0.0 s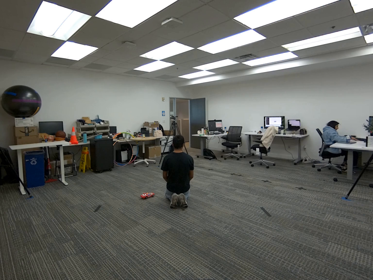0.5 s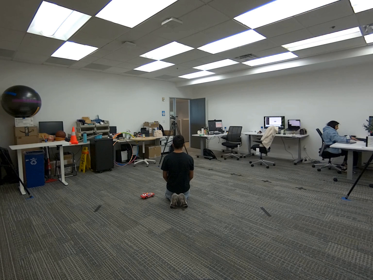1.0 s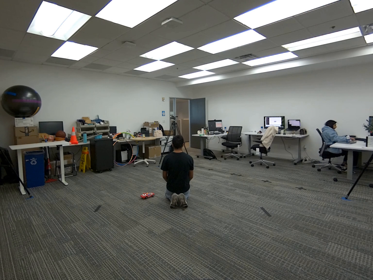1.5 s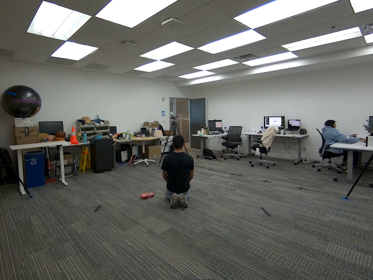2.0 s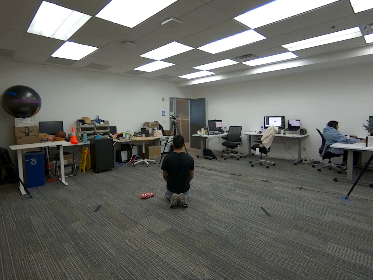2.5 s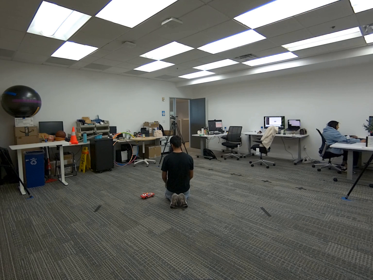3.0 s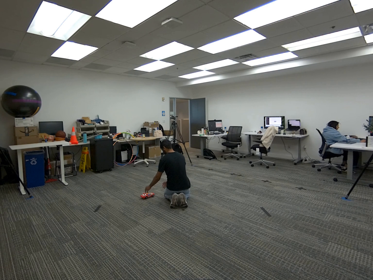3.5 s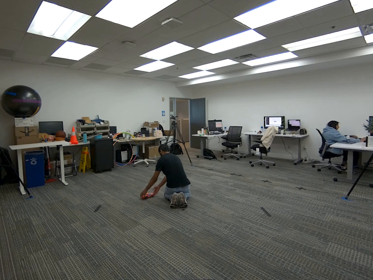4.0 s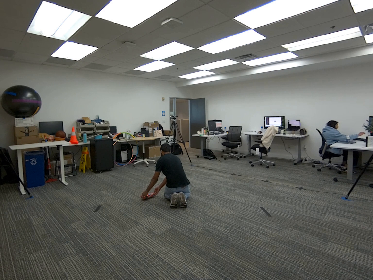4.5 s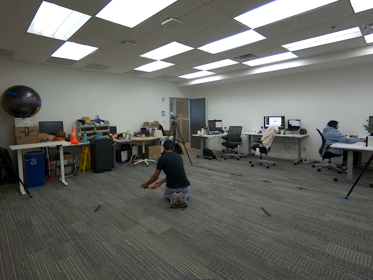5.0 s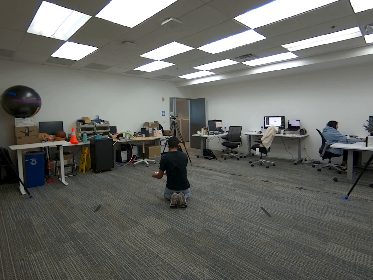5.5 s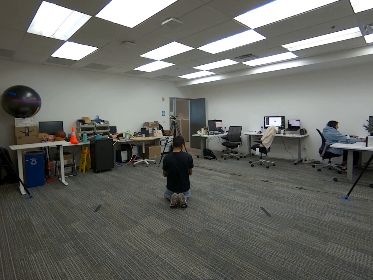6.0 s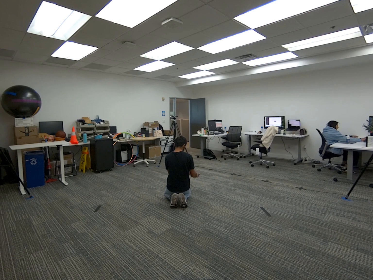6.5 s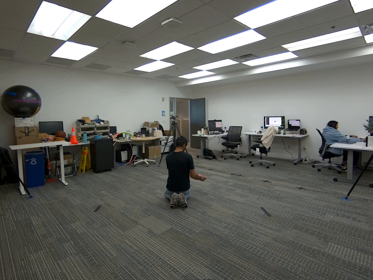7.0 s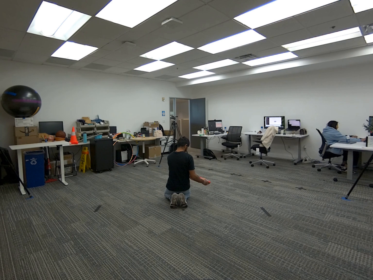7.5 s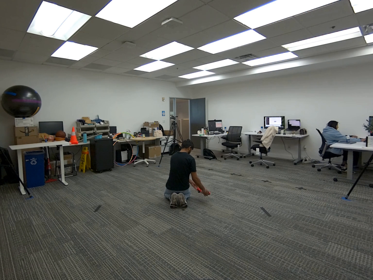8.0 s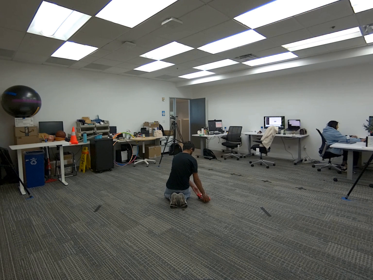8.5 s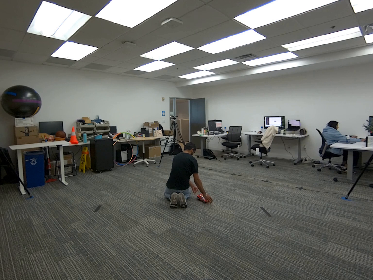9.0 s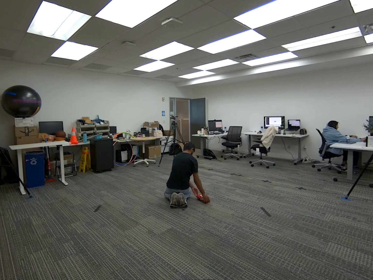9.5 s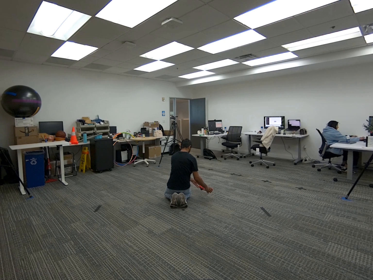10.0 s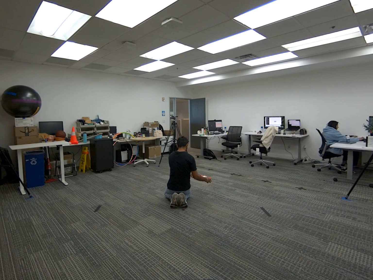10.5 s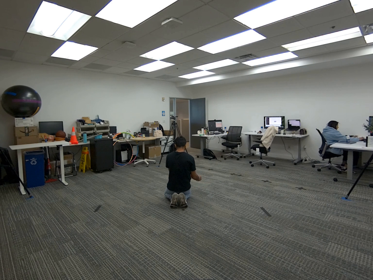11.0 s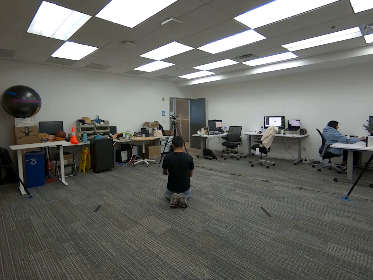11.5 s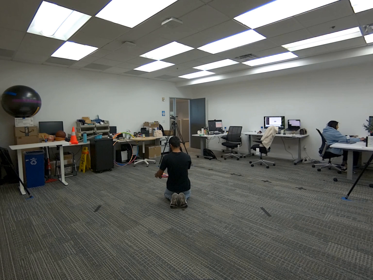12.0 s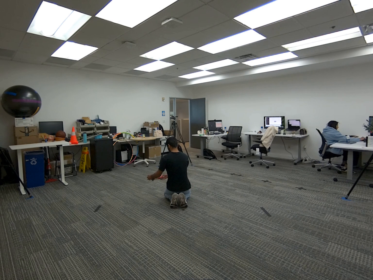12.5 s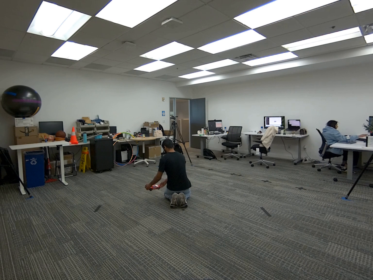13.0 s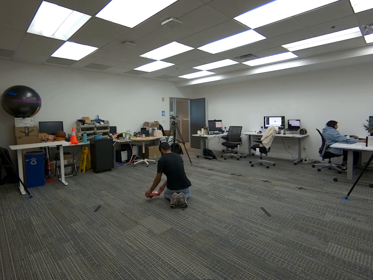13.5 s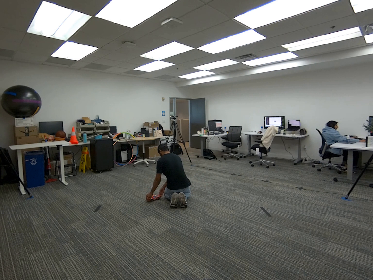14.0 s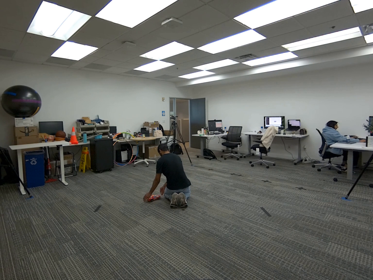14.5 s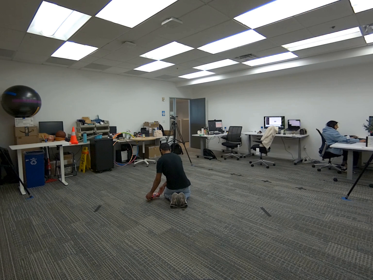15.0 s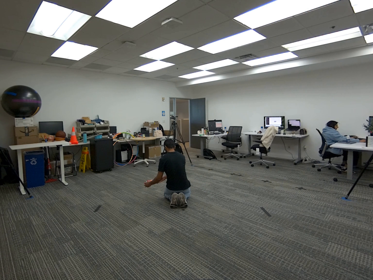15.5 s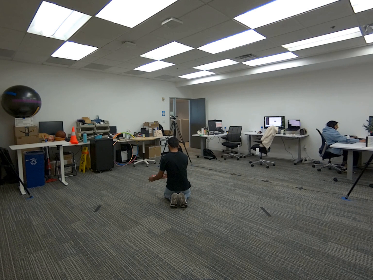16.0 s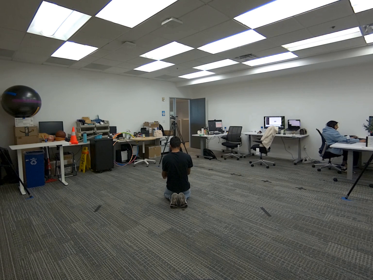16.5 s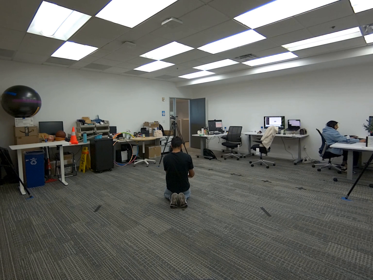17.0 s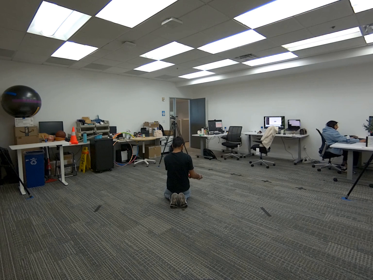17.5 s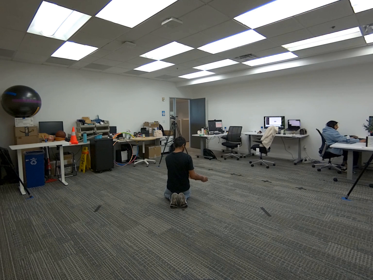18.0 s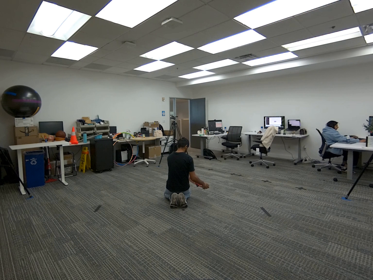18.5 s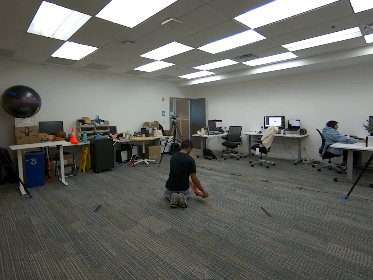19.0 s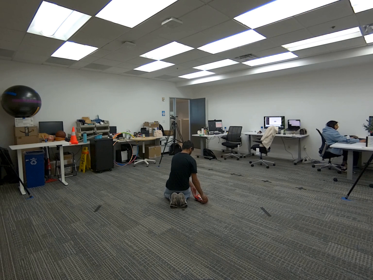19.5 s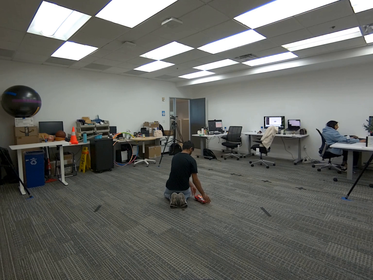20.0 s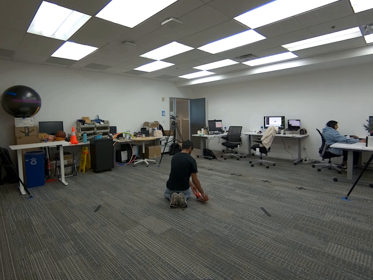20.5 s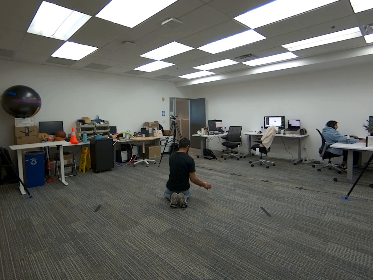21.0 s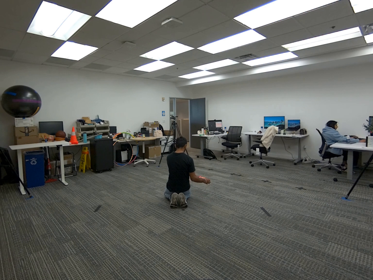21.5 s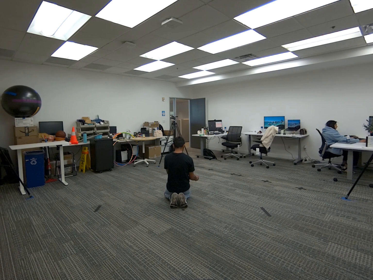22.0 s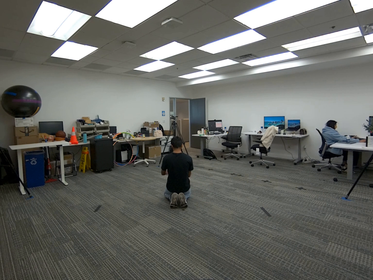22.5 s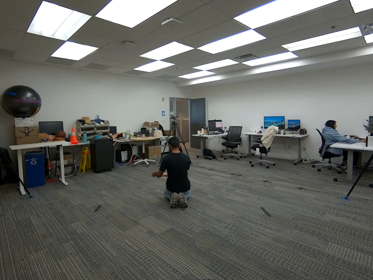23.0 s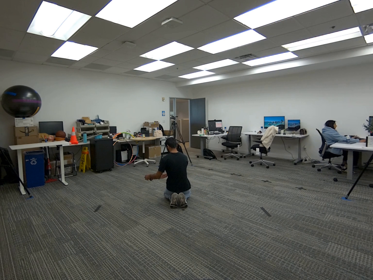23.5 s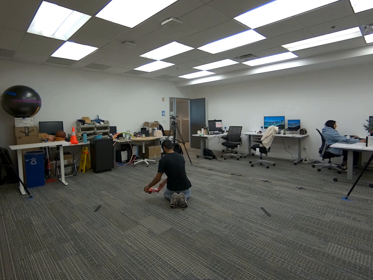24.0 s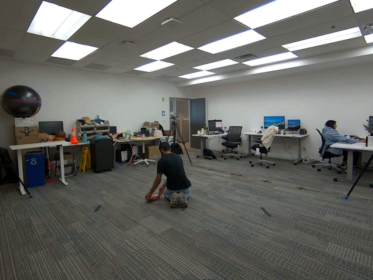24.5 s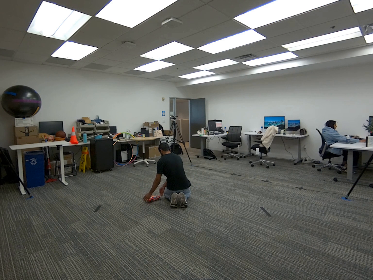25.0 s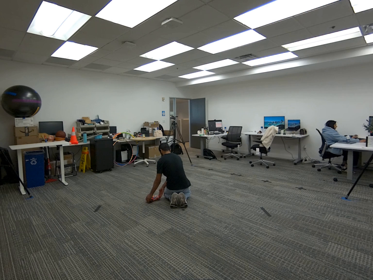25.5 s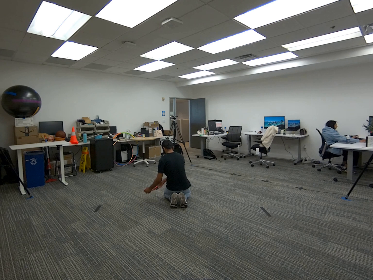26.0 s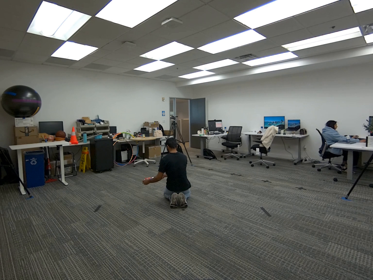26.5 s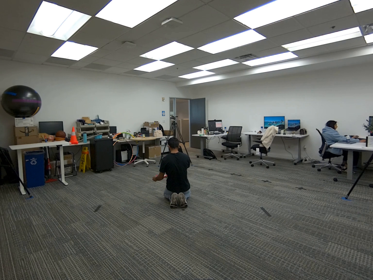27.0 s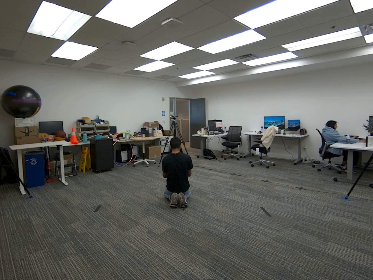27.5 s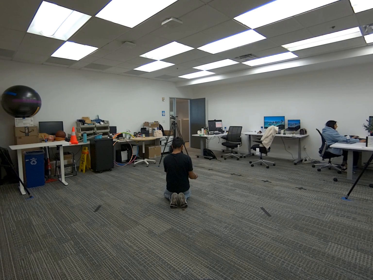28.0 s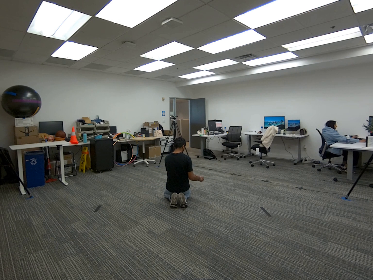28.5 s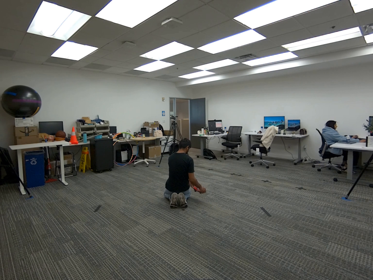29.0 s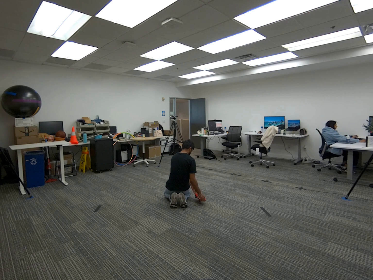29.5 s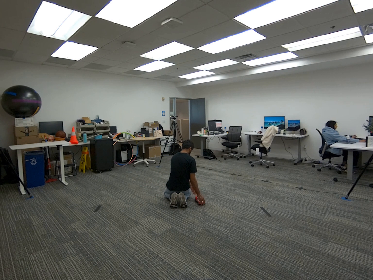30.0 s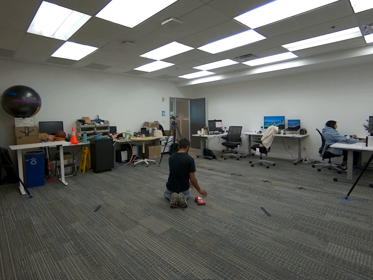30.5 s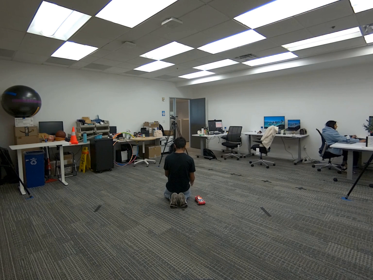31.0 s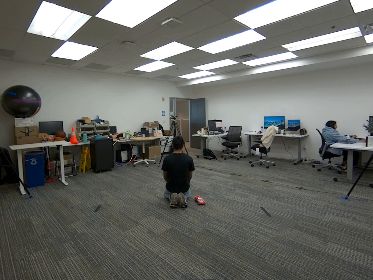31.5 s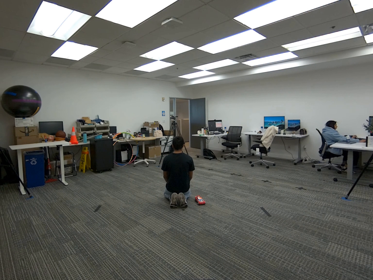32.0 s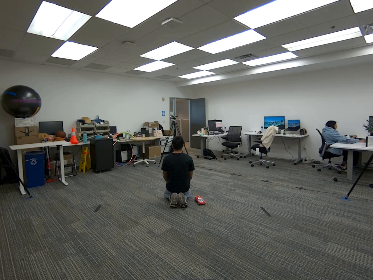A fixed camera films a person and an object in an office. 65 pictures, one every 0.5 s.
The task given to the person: Start with you already sitting on ground, reach over to pick up the car on the ground with both hands, bring it over your legs and put the car on your other side. Then reach back to pick up the car with both hands and bring it to your other side.
